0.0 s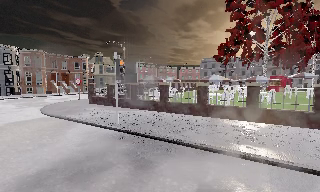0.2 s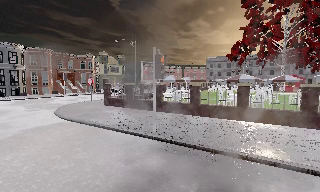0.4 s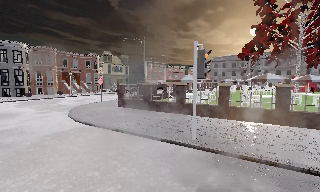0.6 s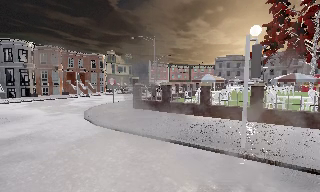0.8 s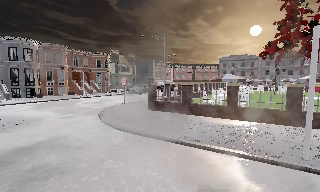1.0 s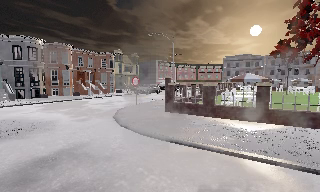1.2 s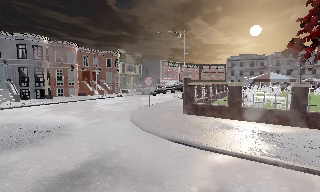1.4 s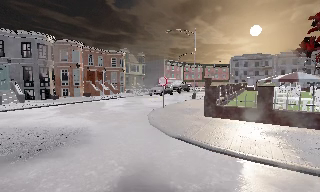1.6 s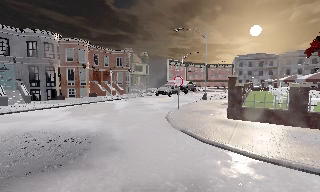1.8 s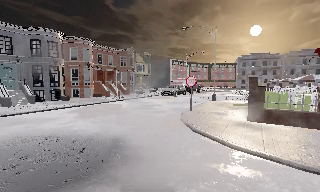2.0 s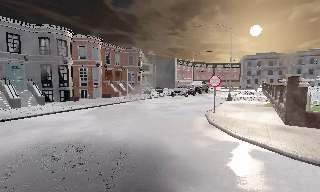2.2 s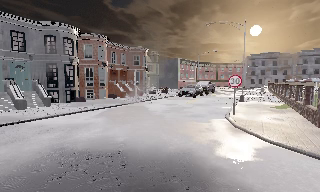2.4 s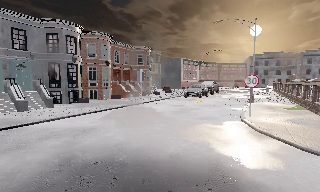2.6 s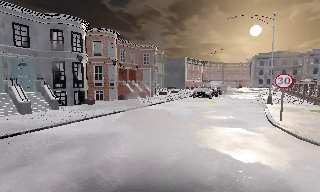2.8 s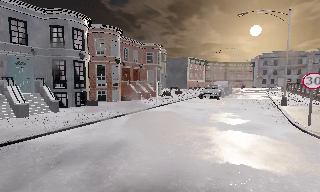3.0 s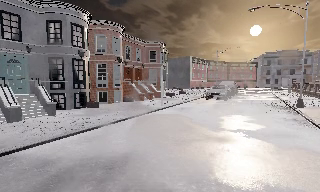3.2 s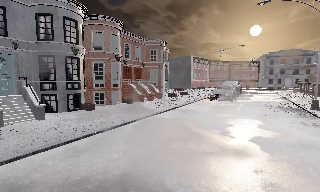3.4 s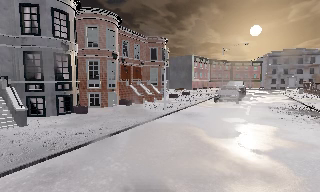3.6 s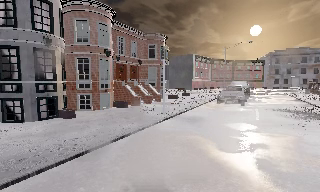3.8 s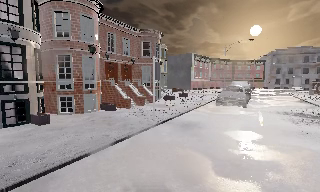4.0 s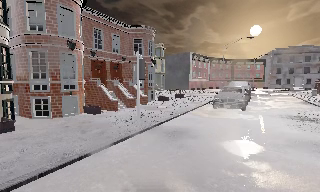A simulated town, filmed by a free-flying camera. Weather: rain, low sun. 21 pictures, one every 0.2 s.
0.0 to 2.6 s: The camera travels to its left and forward, about 16 m, so close, fixed things drift to the right.
2.6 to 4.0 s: The camera travels forward, about 7 m, so what stands in front looms larger.
The film runs forward here.
